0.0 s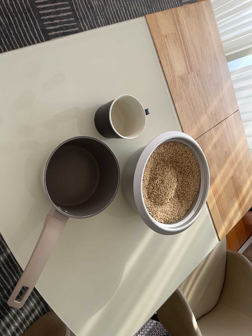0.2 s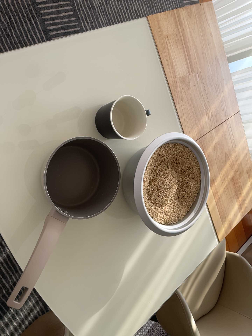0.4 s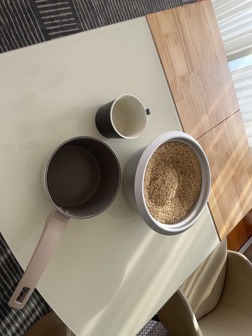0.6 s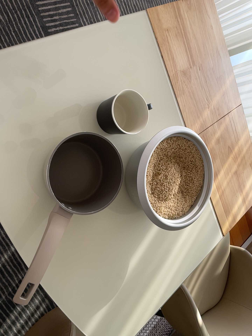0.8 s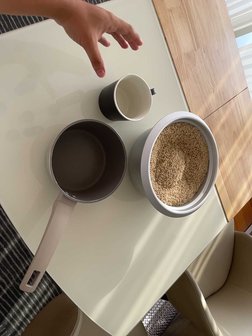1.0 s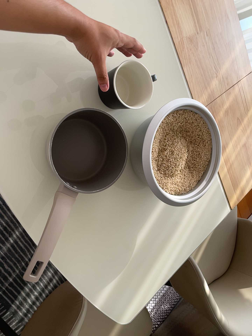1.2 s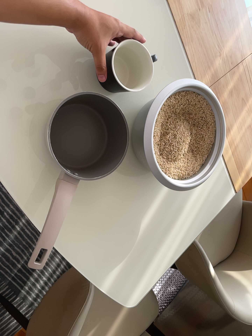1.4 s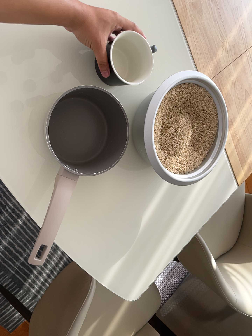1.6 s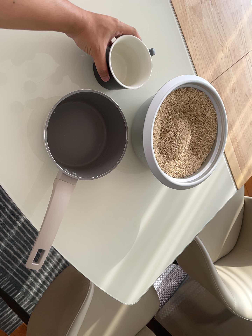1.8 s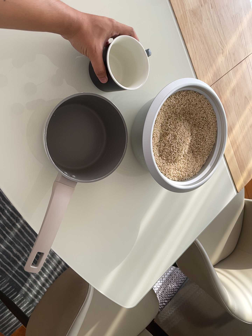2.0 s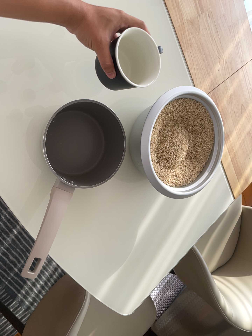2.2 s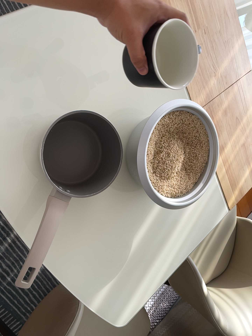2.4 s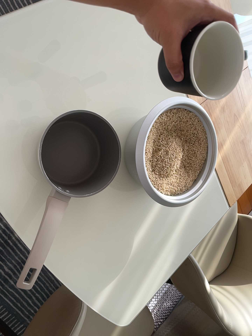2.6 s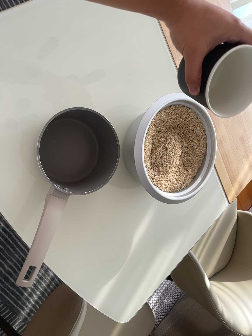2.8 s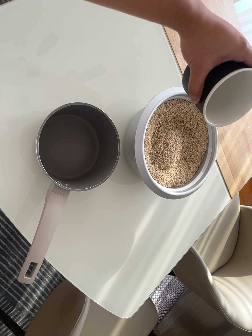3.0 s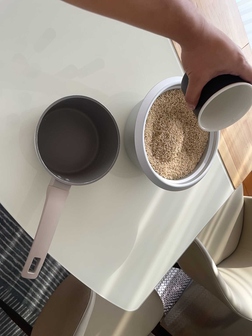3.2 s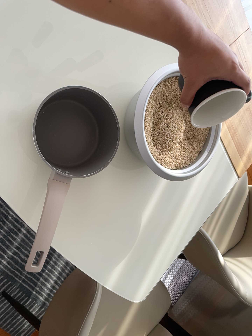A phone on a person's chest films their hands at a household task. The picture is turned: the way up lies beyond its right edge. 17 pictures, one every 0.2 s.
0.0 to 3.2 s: The camera's aim tips toward the bottom of its view by about 10 degrees, and the scene shifts upward. It rolls about its line of sight by about 10 degrees, and the scene rotates counterclockwise.
The film runs forward here.
